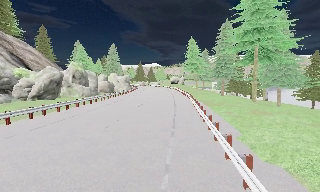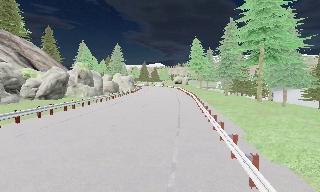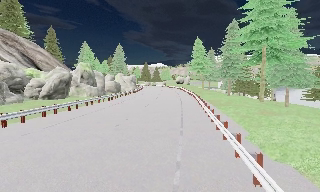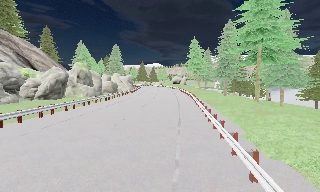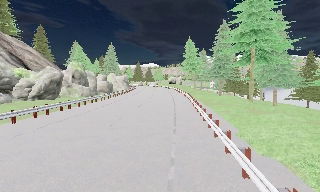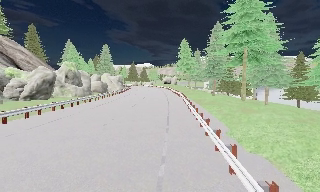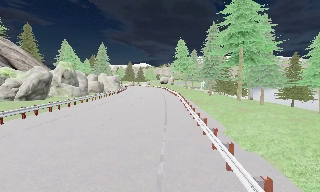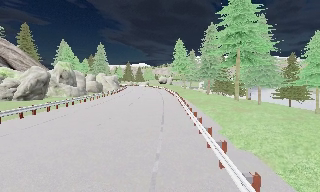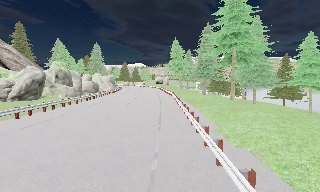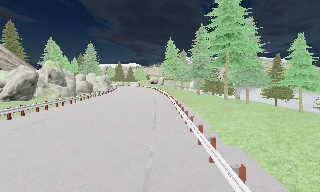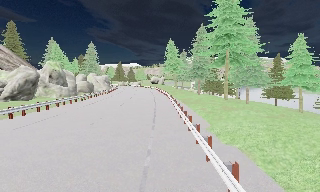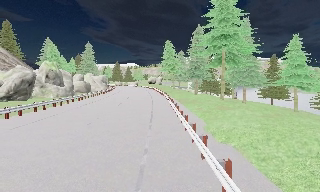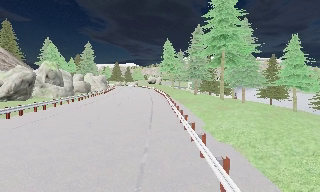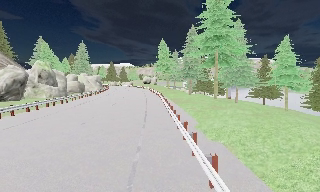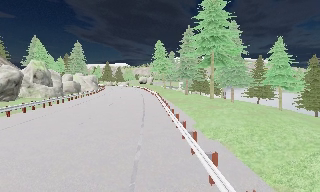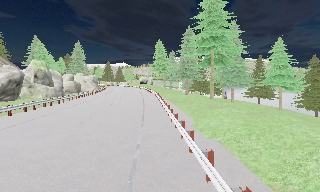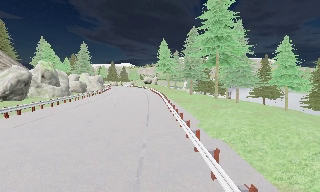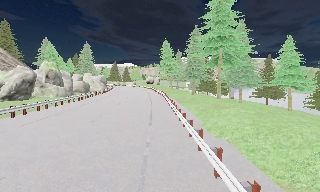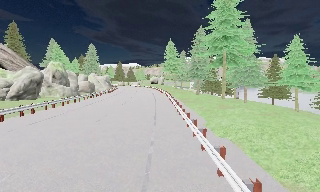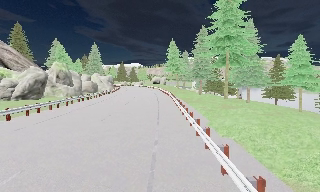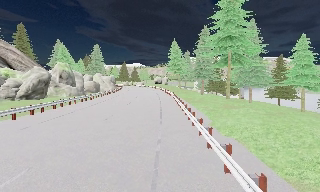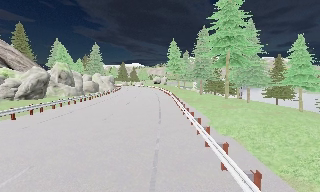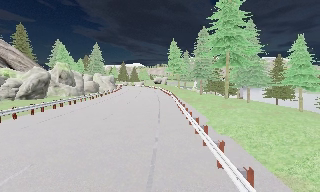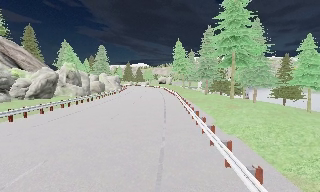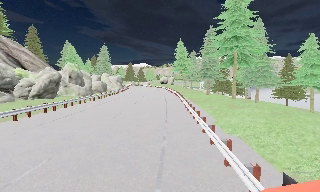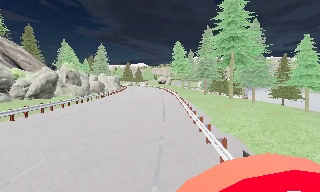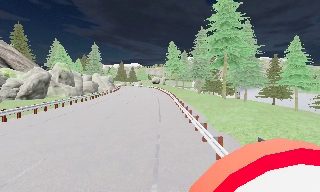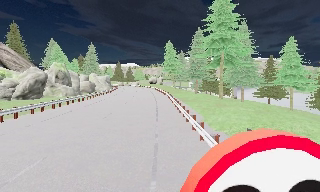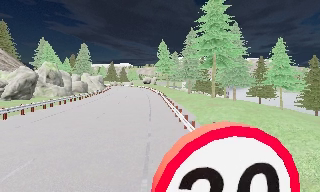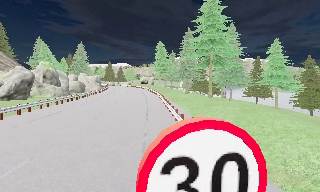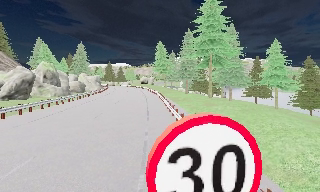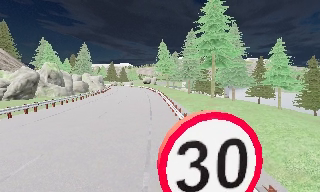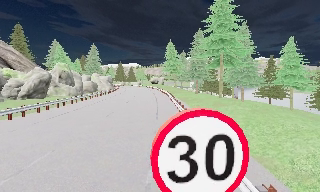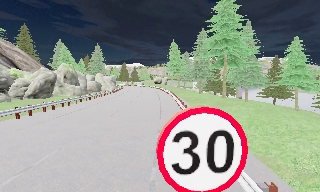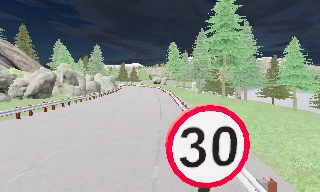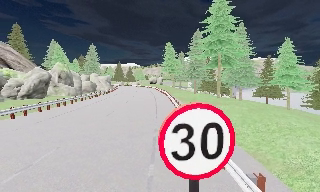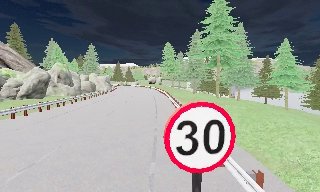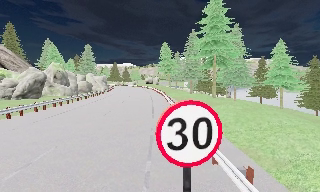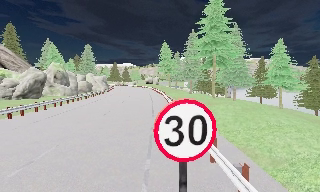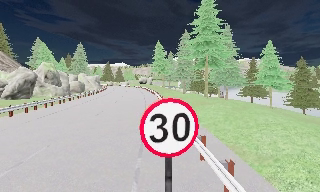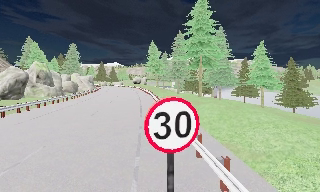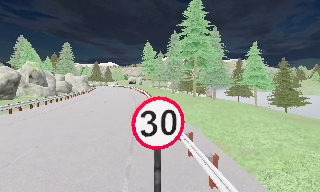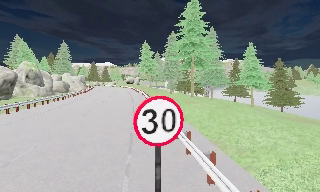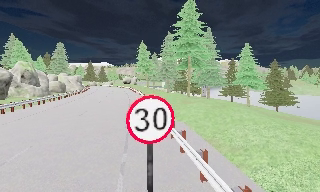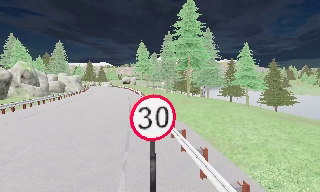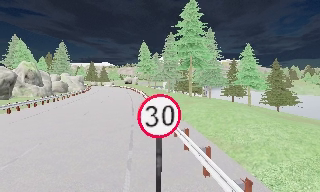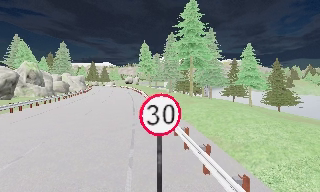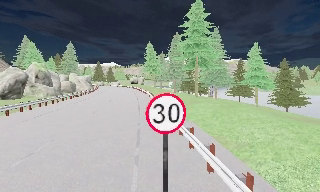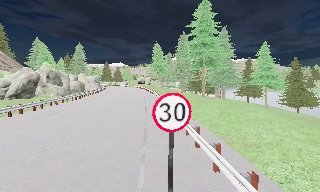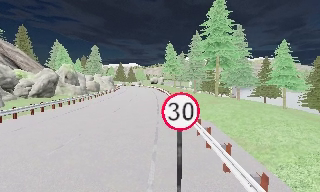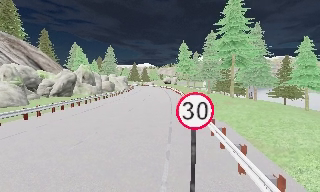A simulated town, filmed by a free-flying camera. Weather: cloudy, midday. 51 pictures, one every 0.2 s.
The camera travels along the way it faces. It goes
backward.
0.0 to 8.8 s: The camera pans to its right, which is clockwise from overhead, by about 15 degrees. It travels backward, about 4.5 m, so what stands in front gets smaller.
8.8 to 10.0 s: The scene slides to the right, as the camera pans about 15 degrees to its left. It travels backward, about 0.5 m, so what stands in front gets smaller.
The film runs backward here.
